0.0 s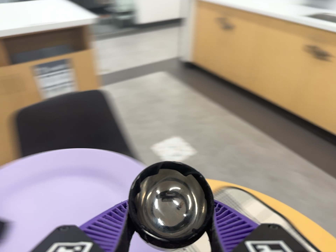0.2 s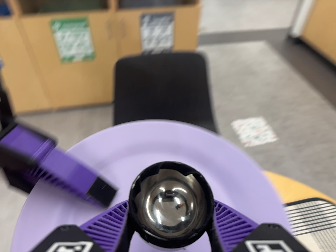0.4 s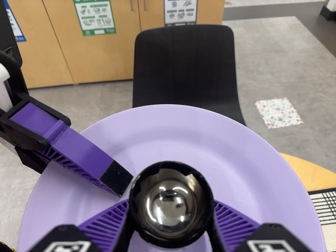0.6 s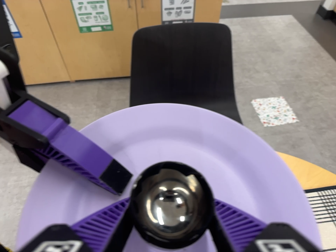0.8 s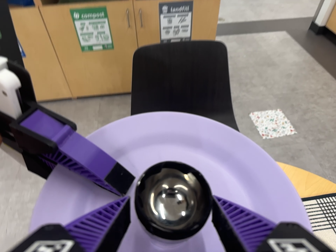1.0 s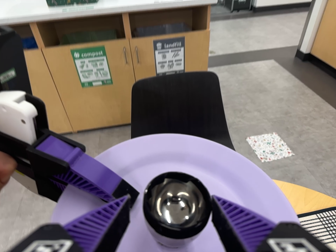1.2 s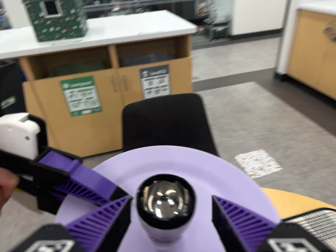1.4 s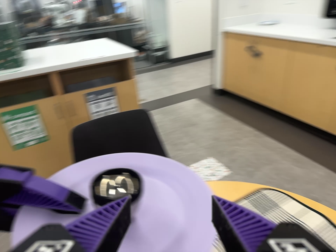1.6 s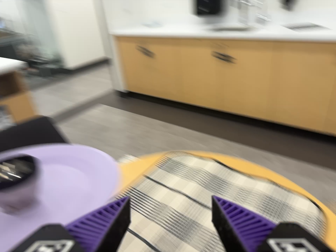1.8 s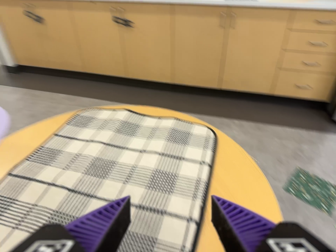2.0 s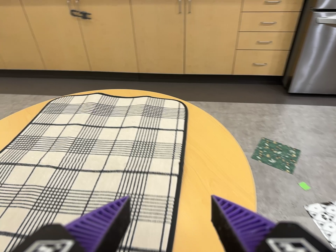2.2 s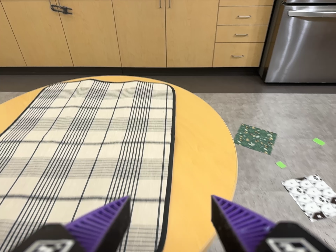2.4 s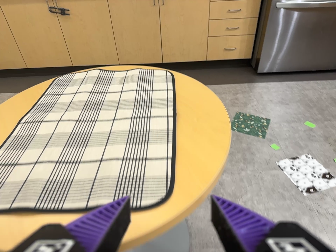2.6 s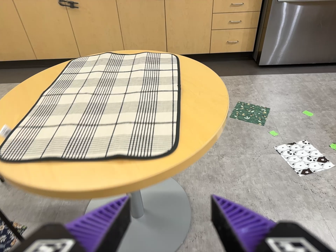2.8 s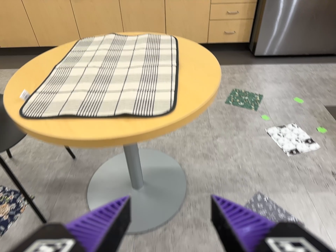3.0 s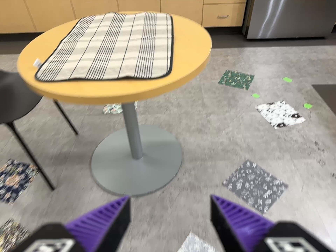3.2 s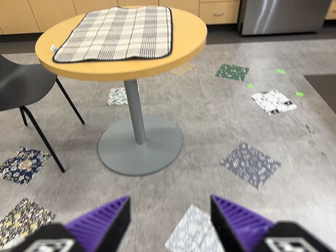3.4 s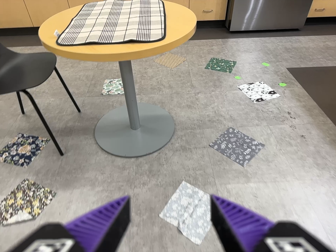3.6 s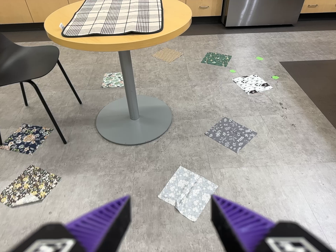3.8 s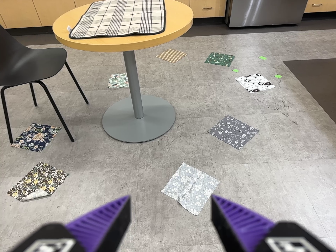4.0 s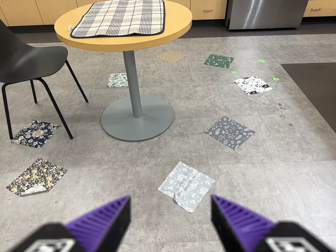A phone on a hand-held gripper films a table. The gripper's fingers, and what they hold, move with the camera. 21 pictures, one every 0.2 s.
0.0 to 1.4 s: The camera travels backward, toward the bottom of its view and to its left, about 12 cm, so what stands in front gets smaller. Its aim tips toward the top of its view by about 10 degrees.
1.4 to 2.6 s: The camera swings to its right by about 50 degrees, and the scene slides to the left. It travels toward the bottom of its view and backward, about 60 cm, so close, fixed things drift upward. It rolls about its line of sight by about 30 degrees, and the scene rotates counterclockwise.
2.6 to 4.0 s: The camera travels backward and toward the bottom of its view, about 80 cm, so what stands in front gets smaller.
The film runs backward here.
